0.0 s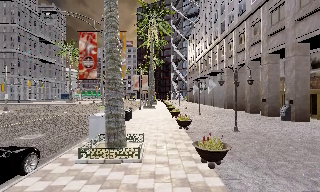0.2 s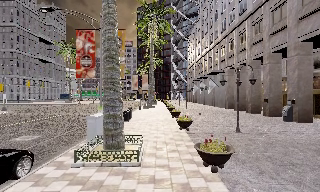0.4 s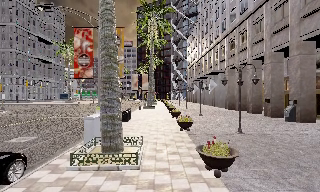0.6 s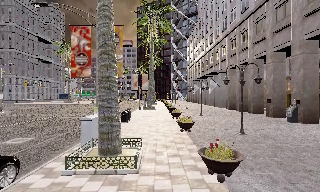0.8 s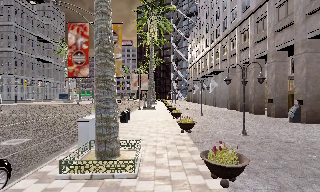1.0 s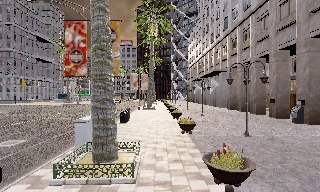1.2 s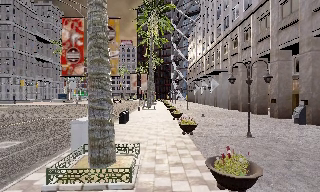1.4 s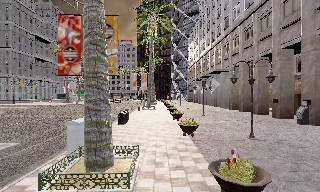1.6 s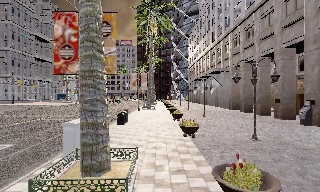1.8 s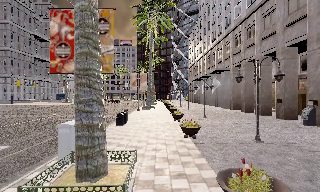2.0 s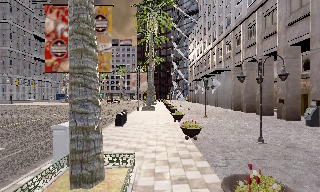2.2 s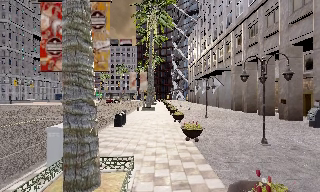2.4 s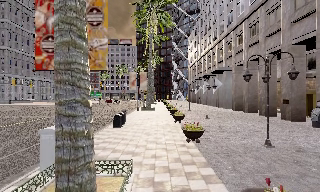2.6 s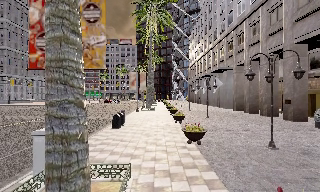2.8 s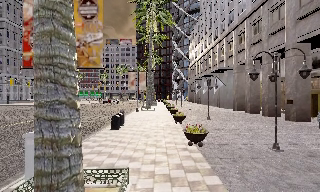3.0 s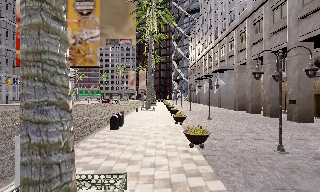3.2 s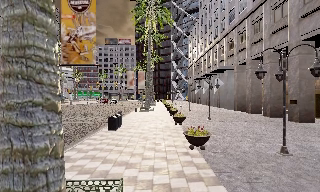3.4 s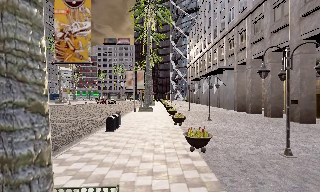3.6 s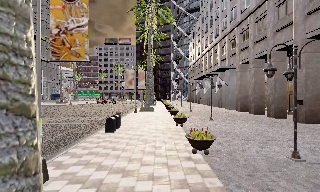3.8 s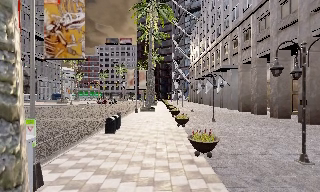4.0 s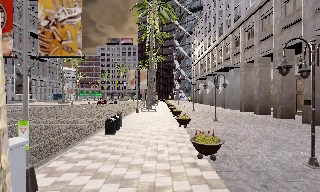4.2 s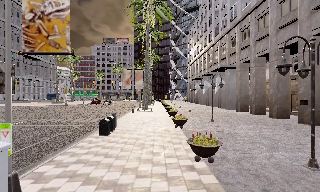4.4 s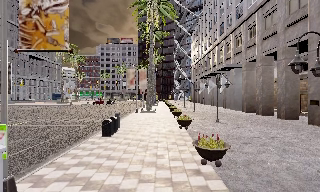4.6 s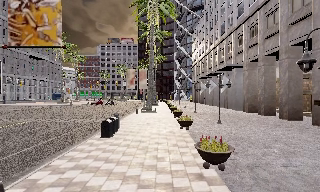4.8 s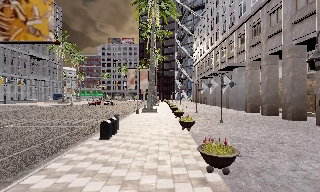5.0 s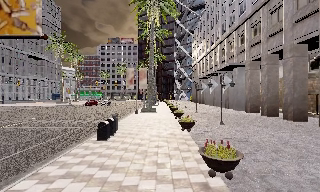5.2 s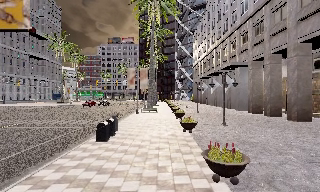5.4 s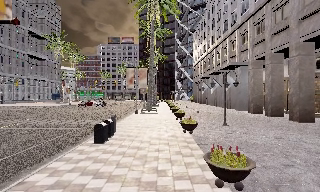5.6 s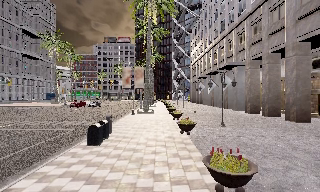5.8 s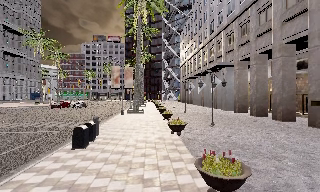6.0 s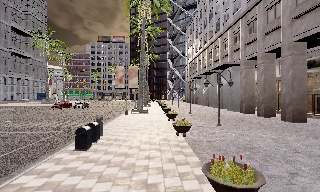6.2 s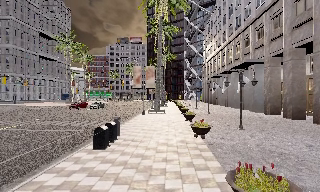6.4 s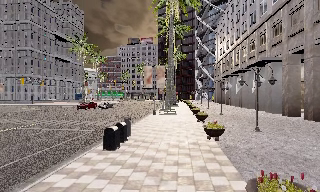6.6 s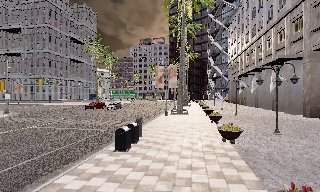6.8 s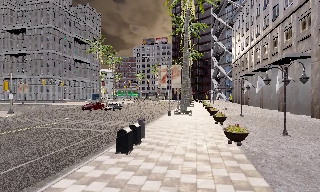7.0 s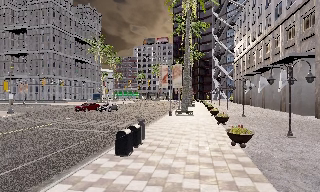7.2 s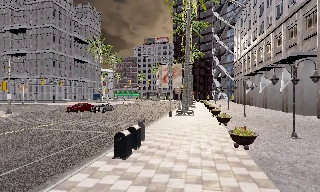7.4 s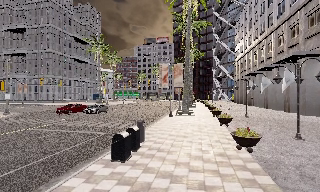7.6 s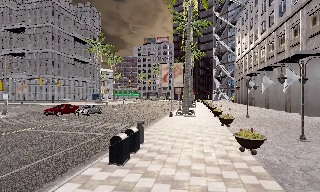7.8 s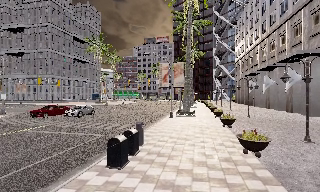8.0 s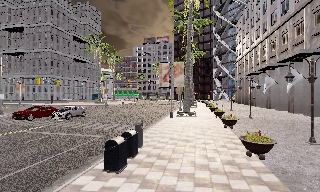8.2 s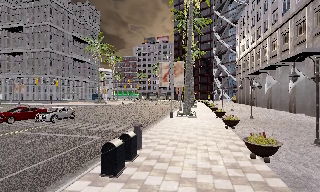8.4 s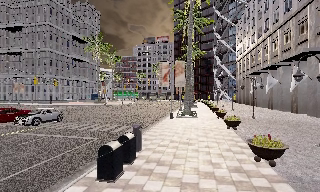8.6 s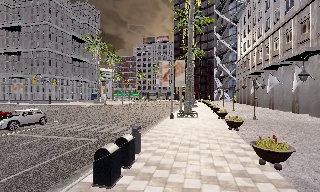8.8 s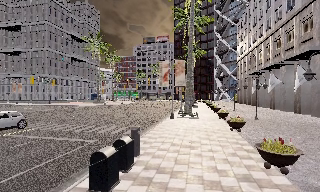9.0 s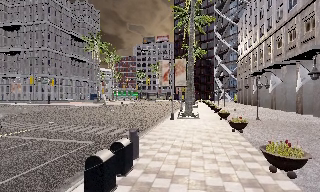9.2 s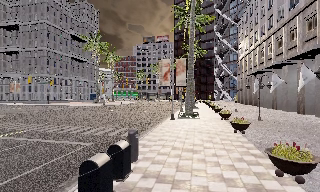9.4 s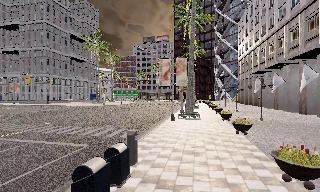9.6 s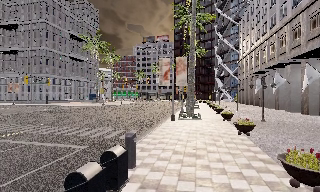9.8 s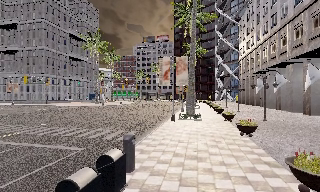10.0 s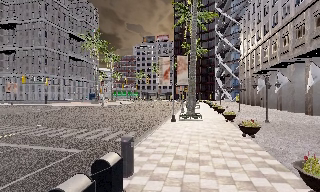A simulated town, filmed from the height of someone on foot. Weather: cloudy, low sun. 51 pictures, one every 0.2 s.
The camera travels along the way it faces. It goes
forward.
0.0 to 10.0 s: The camera swings to its left by about 15 degrees, and the scene slides to the right. It travels forward, about 14 m, so what stands in front looms larger.
The film runs forward here.
